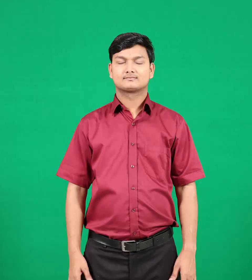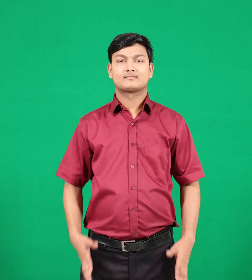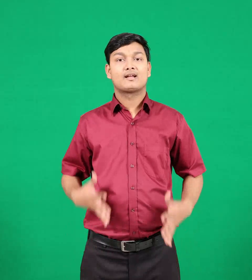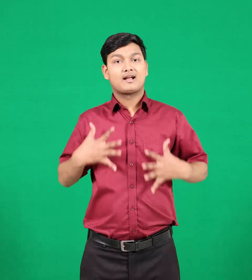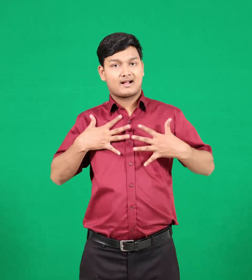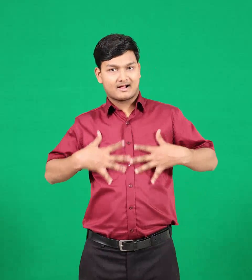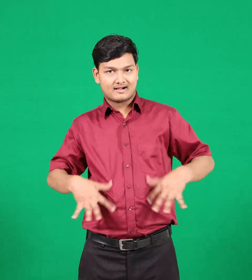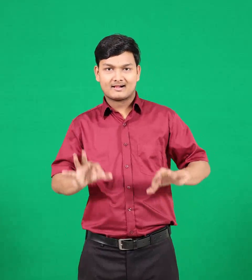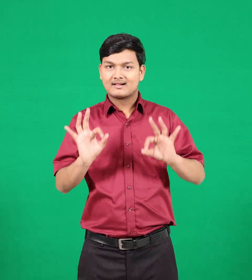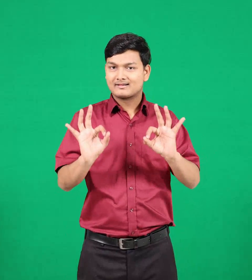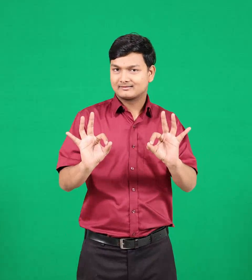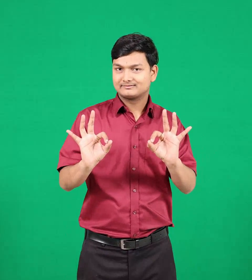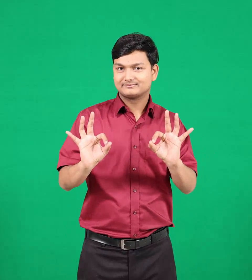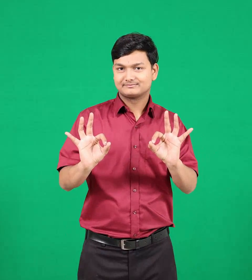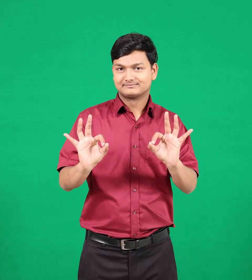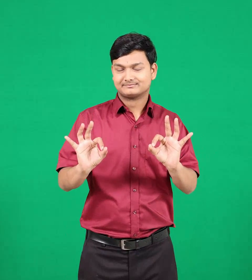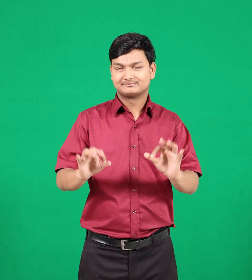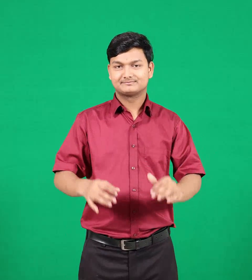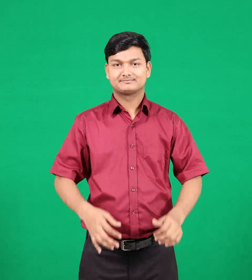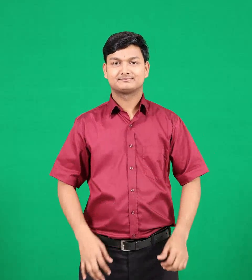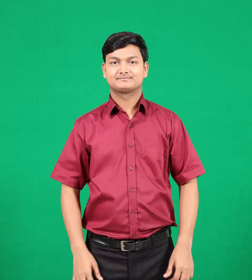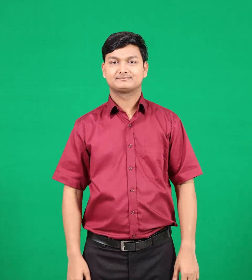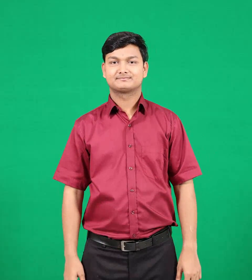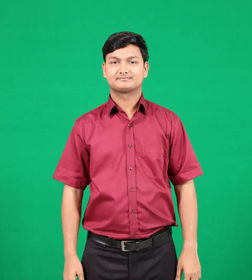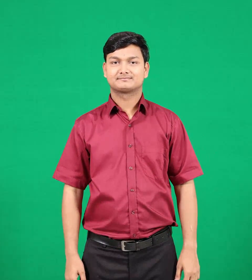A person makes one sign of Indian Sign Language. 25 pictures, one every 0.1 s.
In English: health
